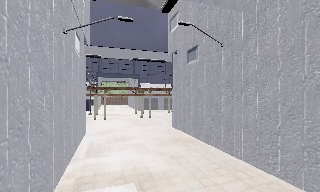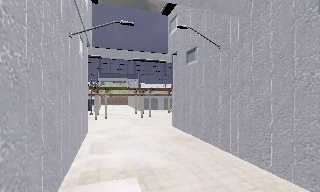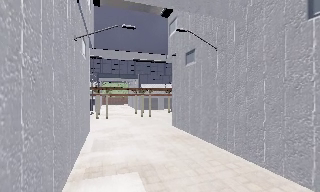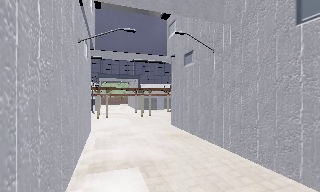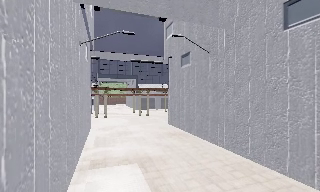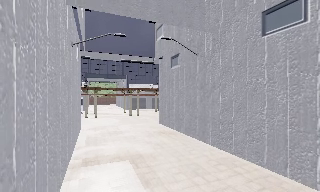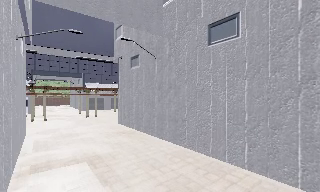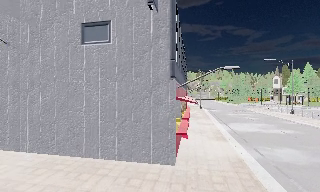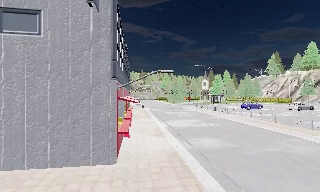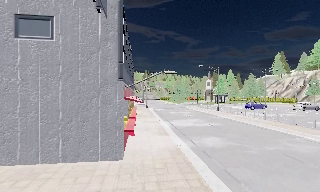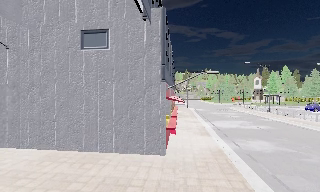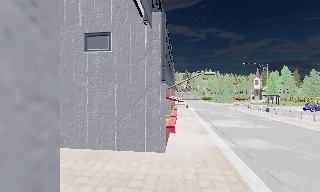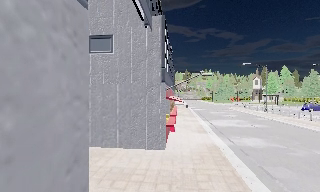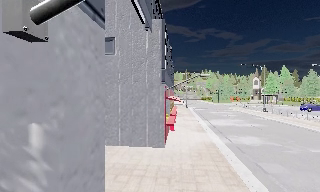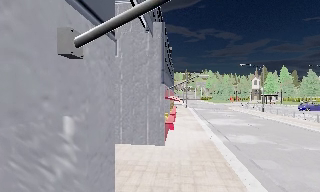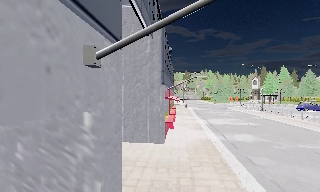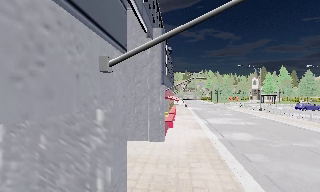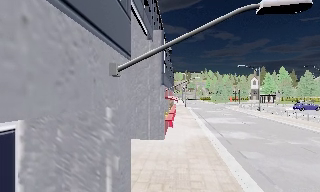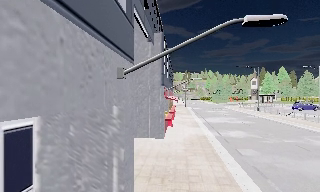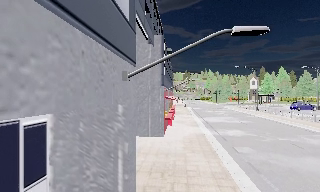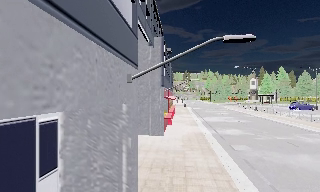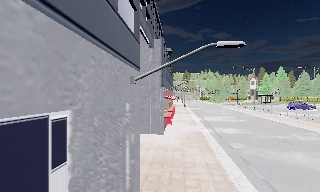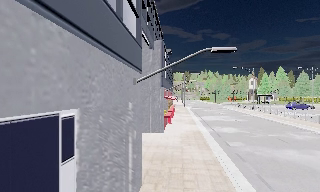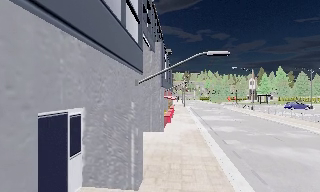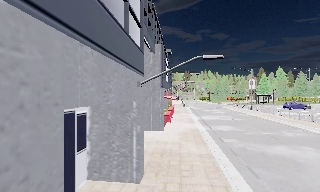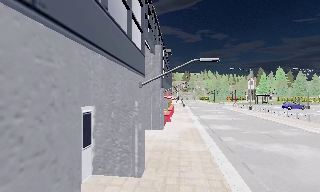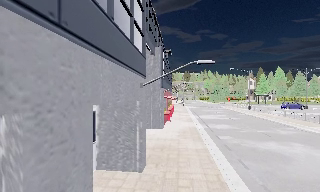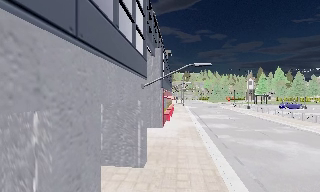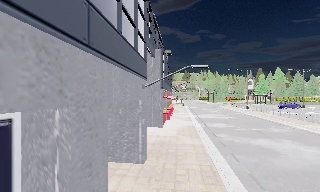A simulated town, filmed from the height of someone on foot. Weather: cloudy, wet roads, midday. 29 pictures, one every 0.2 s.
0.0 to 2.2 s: The scene slides to the left, as the camera pans about 65 degrees to its right. It travels backward, about 3.5 m.
2.2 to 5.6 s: The camera travels backward, about 6 m, so what stands in front gets smaller.
The film runs backward here.
